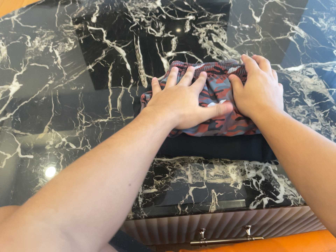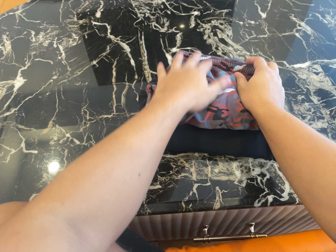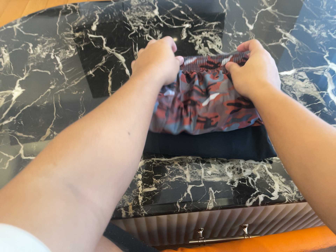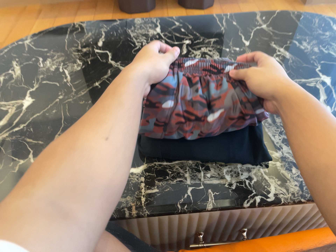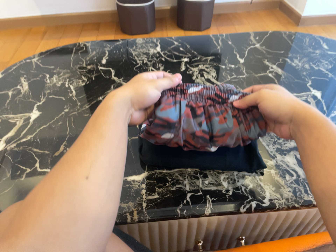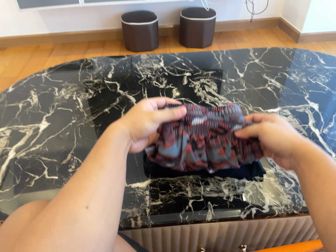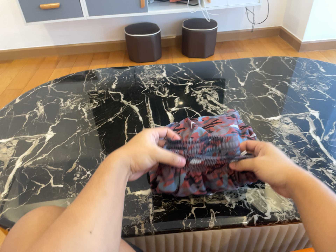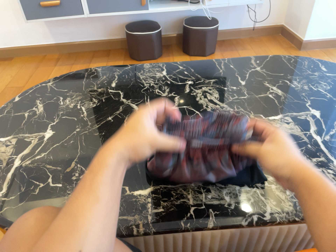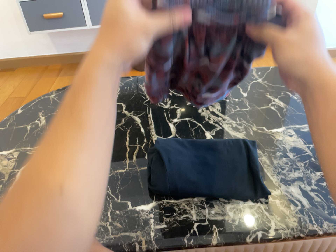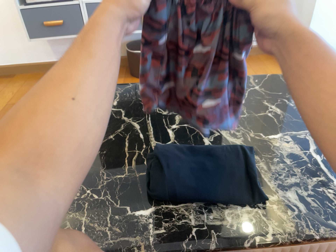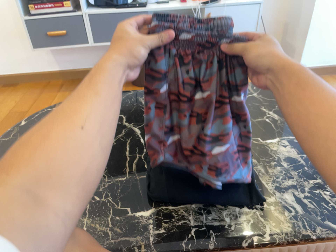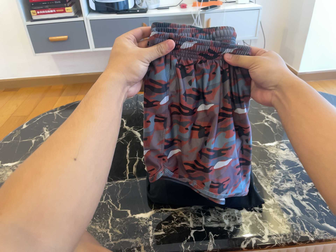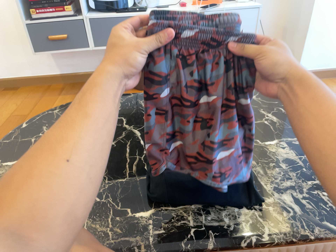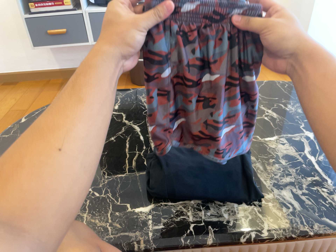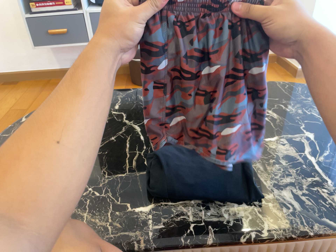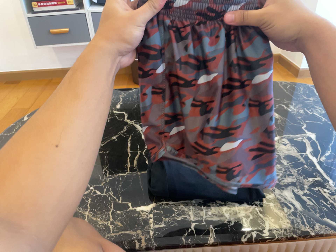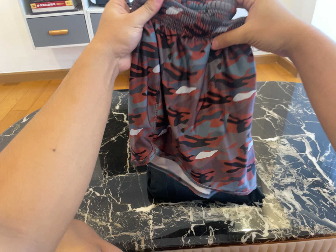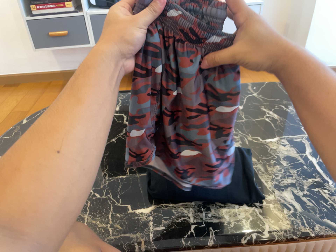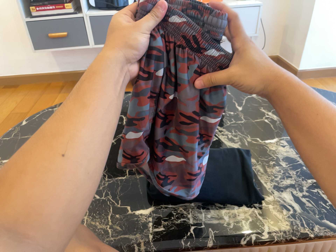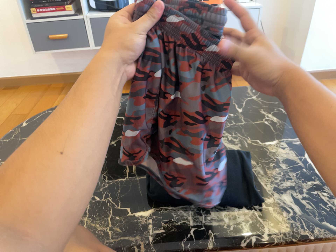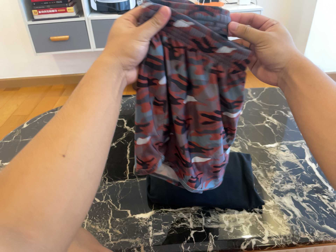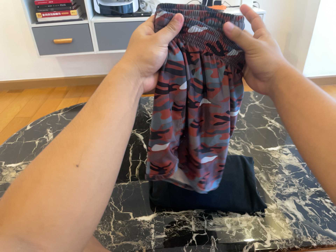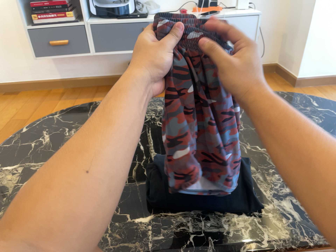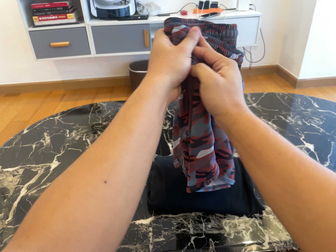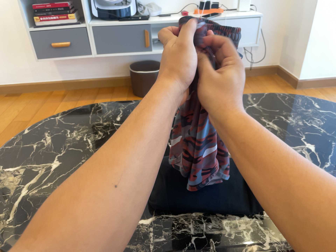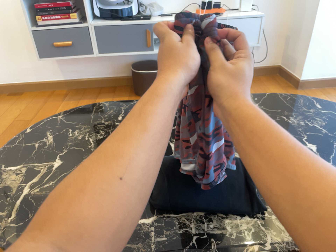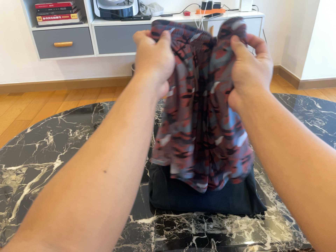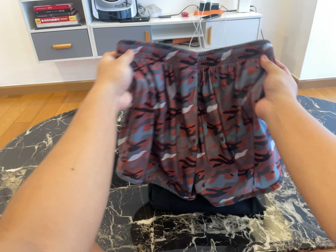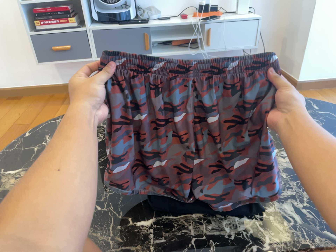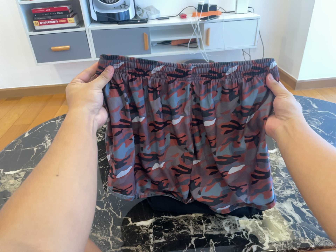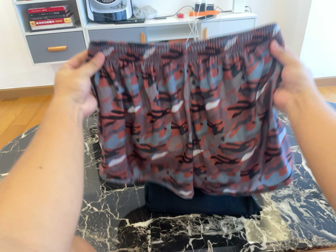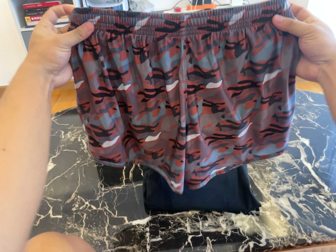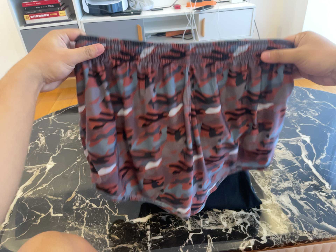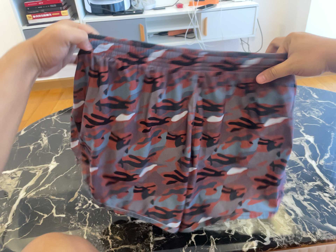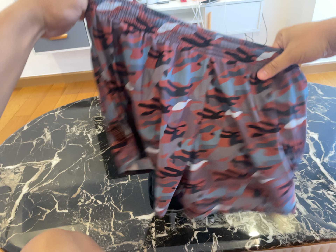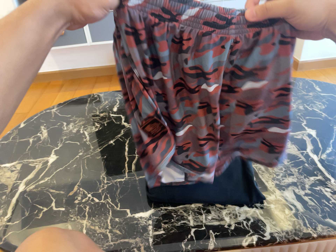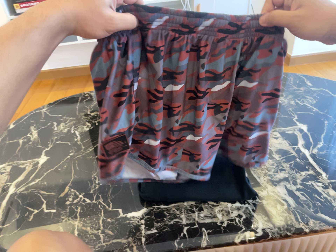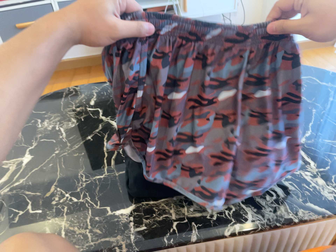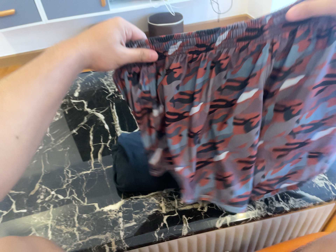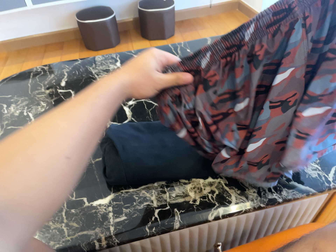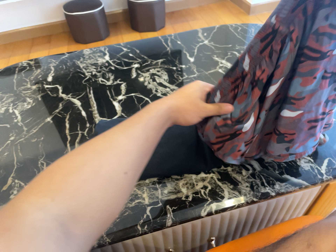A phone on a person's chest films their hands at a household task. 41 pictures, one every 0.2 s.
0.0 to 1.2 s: The camera travels backward and toward the bottom of its view, about 14 cm, so what stands in front gets smaller. Its aim tips toward the top of its view by about 15 degrees.
1.2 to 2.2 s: The camera shifts only a little, or ends up much as it began.
2.2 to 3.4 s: The camera keeps its place and its aim.
3.4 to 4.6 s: The camera shifts only a little, or ends up much as it began.
4.6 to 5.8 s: The camera keeps its place and its aim.
5.8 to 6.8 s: The camera shifts only a little, or ends up much as it began.
6.8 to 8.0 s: The camera travels forward, about 9 cm, so what stands in front looms larger. Its aim tips toward the bottom of its view by about 10 degrees, and the scene shifts upward.
The film runs backward here.
